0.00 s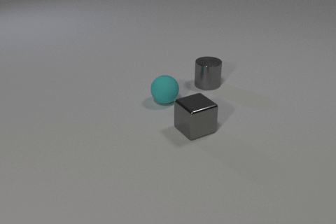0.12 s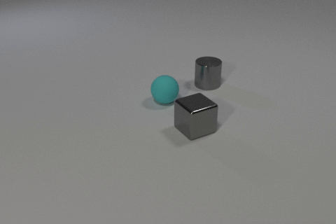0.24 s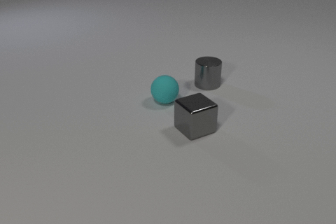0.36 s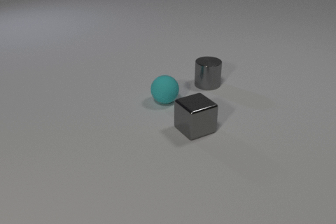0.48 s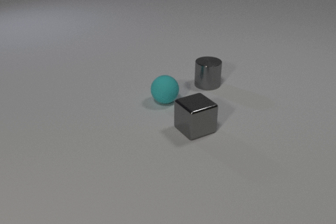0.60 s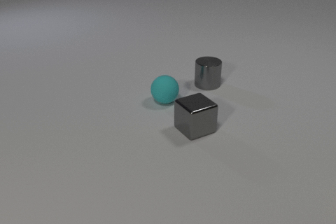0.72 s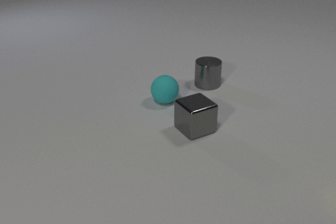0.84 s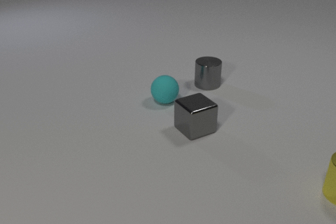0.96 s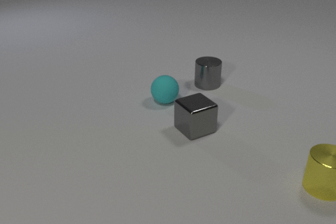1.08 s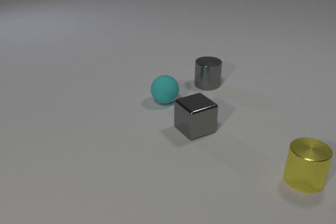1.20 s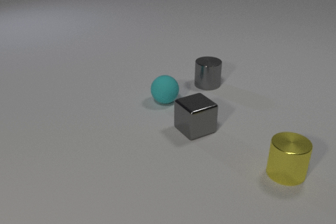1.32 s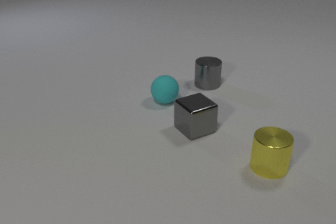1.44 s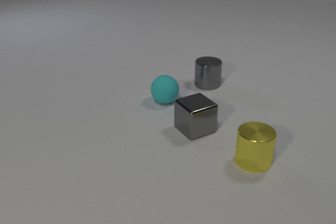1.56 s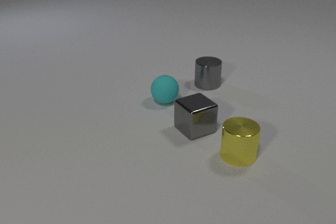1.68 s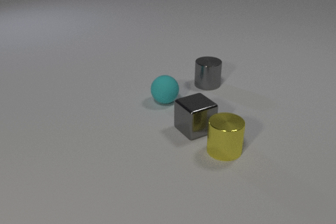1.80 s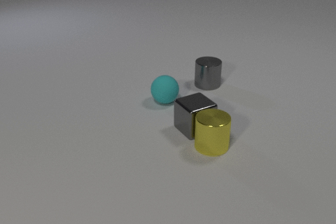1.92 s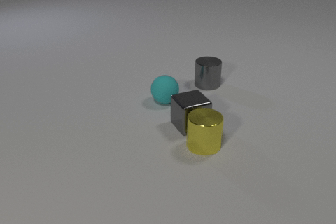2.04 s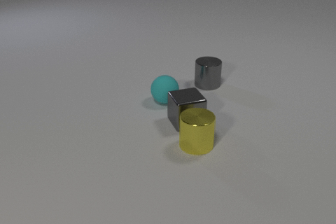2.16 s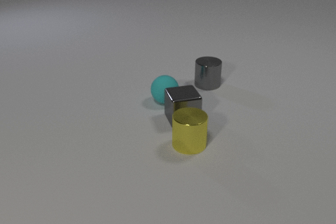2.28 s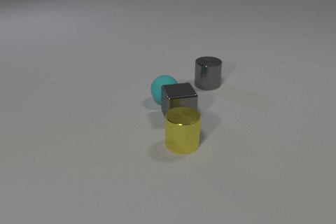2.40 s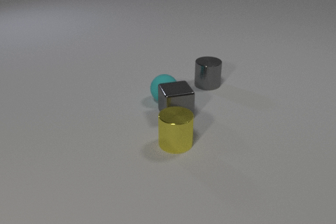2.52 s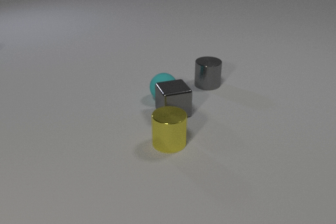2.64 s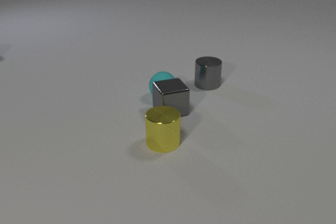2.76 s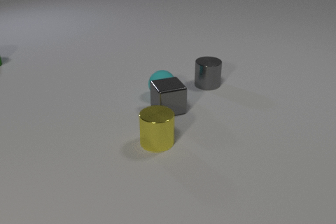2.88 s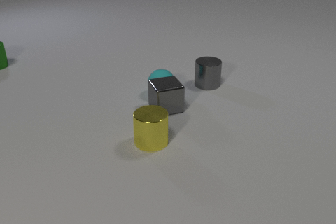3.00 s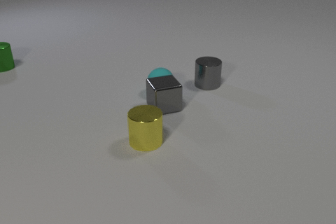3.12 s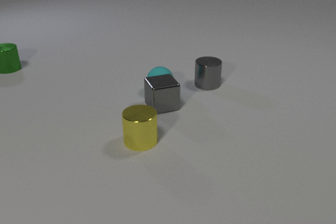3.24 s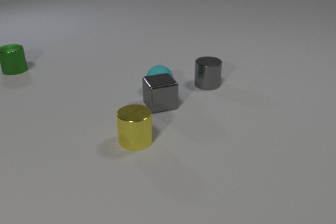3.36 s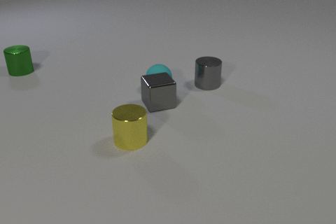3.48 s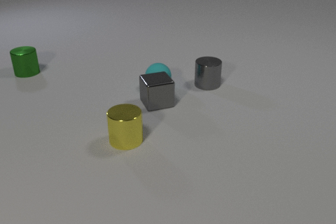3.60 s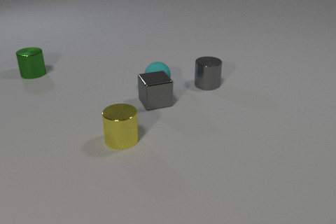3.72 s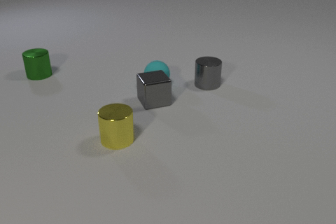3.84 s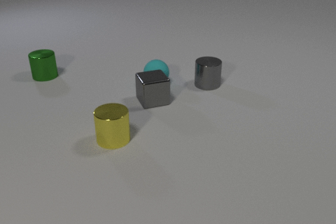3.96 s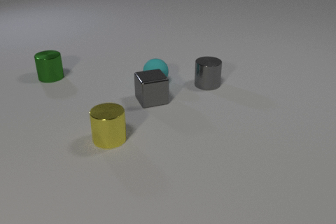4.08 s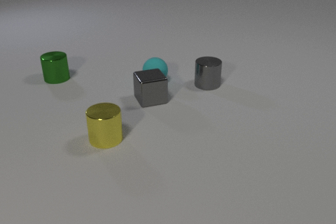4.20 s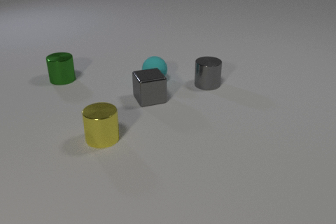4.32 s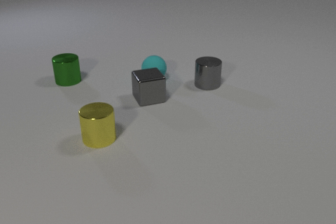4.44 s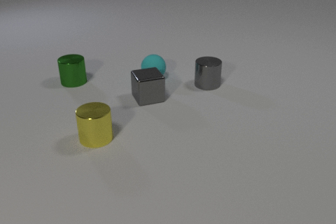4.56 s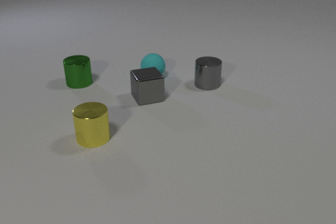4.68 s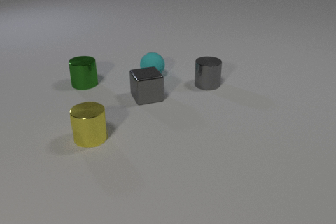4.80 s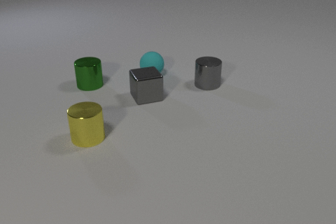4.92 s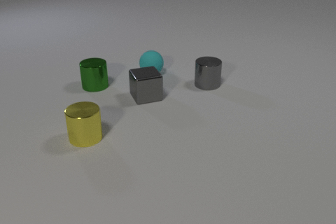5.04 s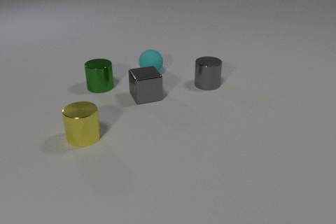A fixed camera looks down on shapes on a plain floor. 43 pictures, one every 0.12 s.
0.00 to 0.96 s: The yellow metal cylinder comes in at the right edge, slides to the left.
0.96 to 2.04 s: The yellow metal cylinder slides to the left. The gray metal cube slides away from the camera and to the left. The yellow metal cylinder and the gray metal cube collide.
2.04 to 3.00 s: The yellow metal cylinder slides to the left. The gray metal cube slides away from the camera and to the left. The cyan rubber sphere rolls away from the camera. The green metal cylinder comes in at the left edge, slides toward the camera and to the right. The gray metal cube and the cyan rubber sphere collide.
3.00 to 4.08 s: The yellow metal cylinder slides to the left. The gray metal cube slides away from the camera and to the left. The cyan rubber sphere rolls away from the camera. The green metal cylinder slides to the right and toward the camera.
4.08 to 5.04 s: The yellow metal cylinder slides to the left. The gray metal cube slides away from the camera. The cyan rubber sphere rolls away from the camera. The green metal cylinder slides to the right and toward the camera.
How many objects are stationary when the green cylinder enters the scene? 1.
How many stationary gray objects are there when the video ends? 1.
What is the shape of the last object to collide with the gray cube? sphere.
